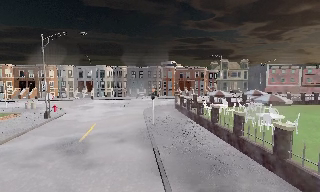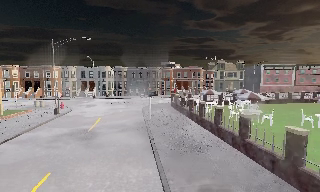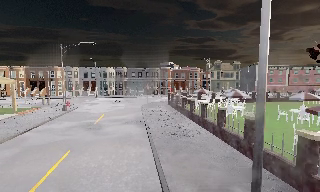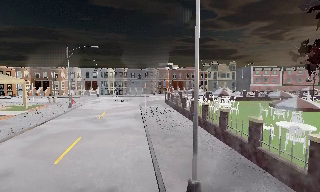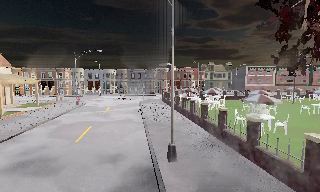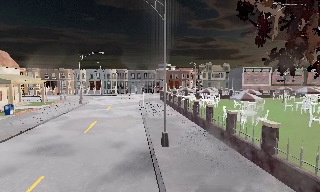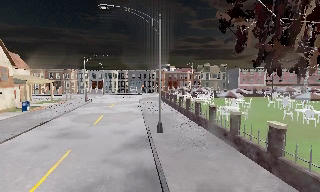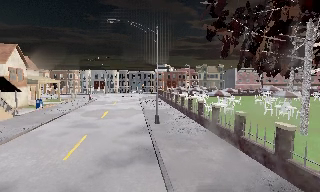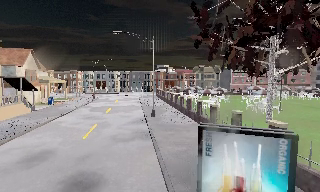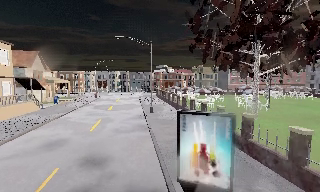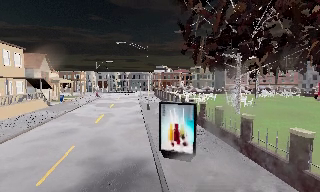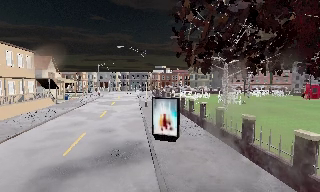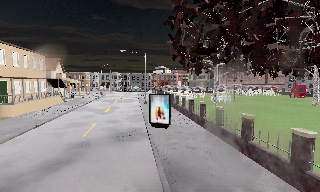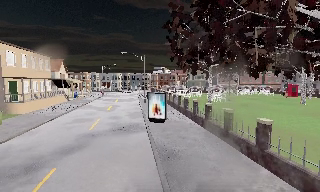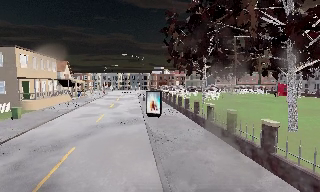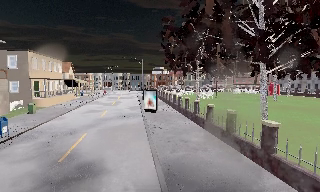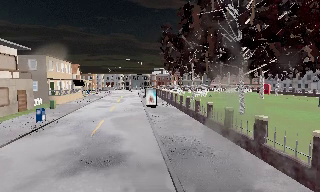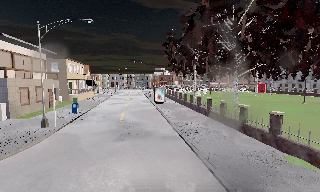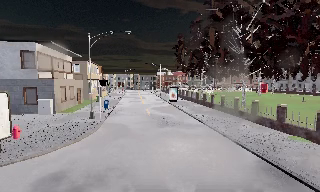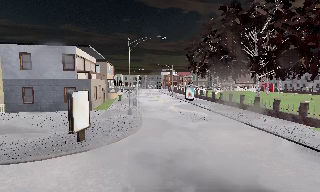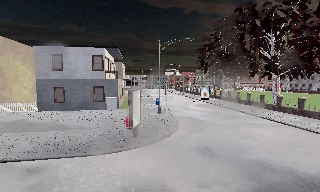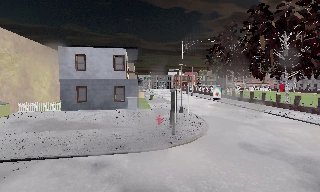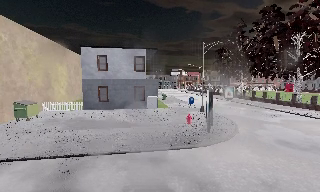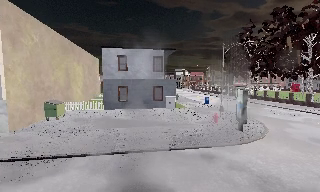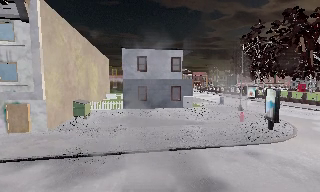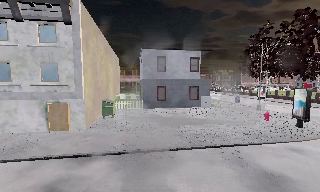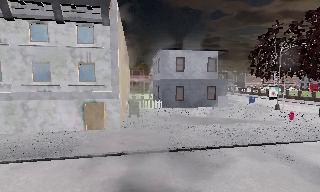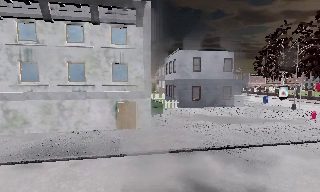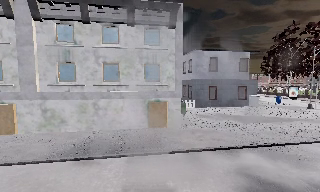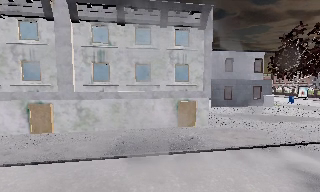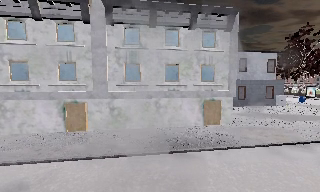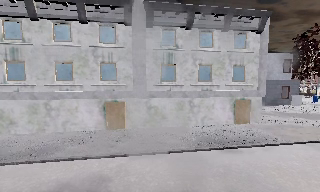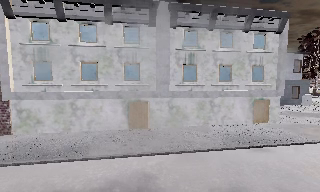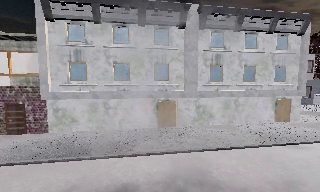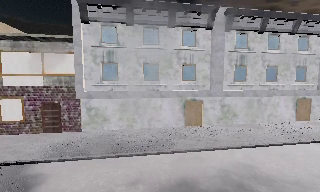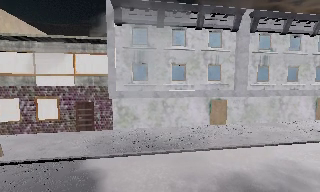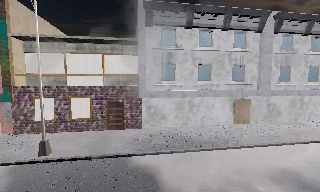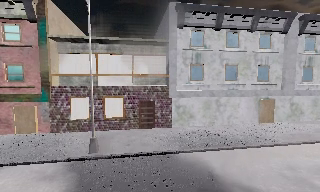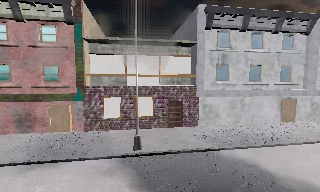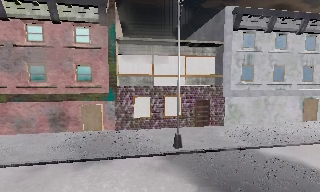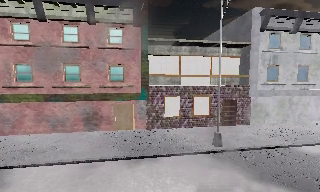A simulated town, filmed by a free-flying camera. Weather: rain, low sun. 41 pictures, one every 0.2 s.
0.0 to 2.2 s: The camera travels backward, about 25 m, so what stands in front gets smaller.
2.2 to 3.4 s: The camera travels backward, about 15 m, so what stands in front gets smaller. It gains speed.
3.4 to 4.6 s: The camera travels to its left and backward, about 16 m, so close, fixed things drift to the right.
4.6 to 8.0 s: The camera travels to its left, about 35 m, so close, fixed things drift to the right.
The film runs backward here.
